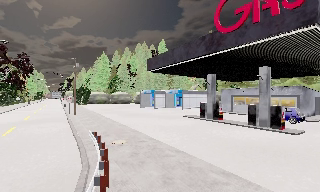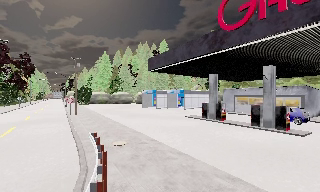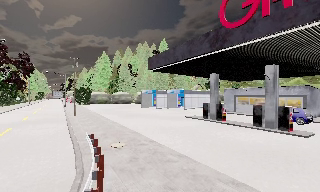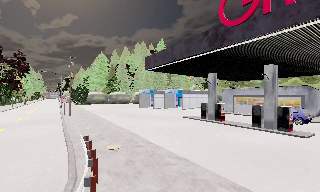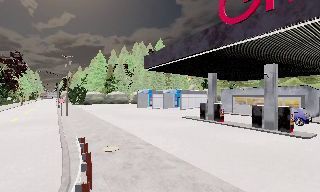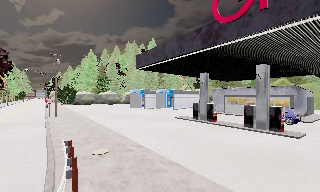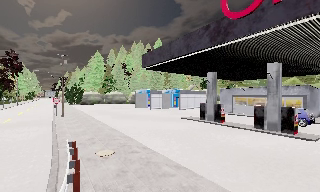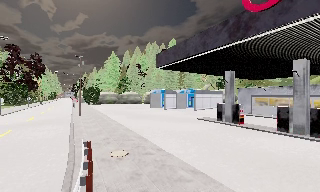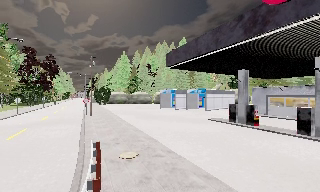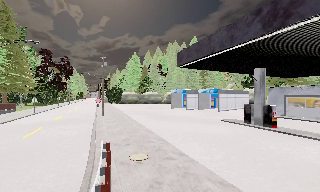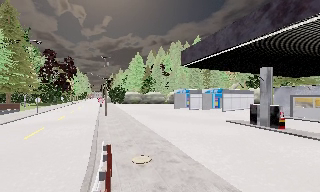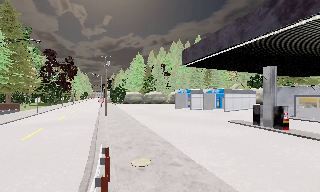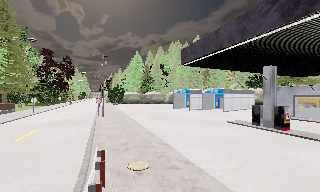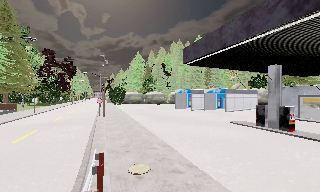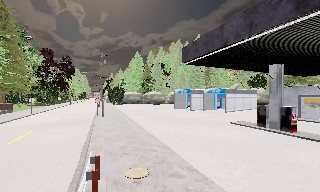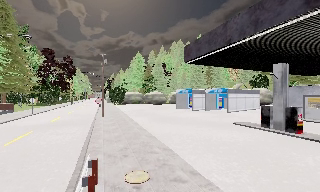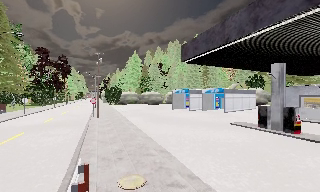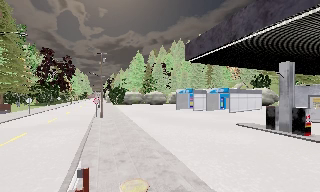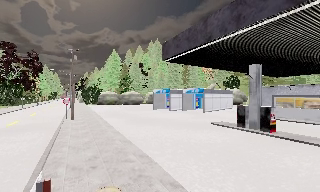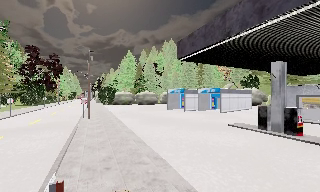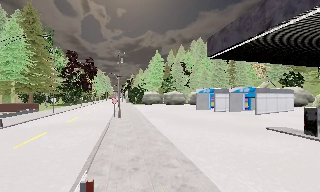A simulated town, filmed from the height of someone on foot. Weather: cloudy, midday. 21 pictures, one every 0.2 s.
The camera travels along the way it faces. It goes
forward.
0.0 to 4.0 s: The scene slides to the right, as the camera pans about 20 degrees to its left. It travels forward, about 5 m, so what stands in front looms larger.
The film runs forward here.
